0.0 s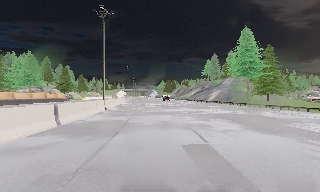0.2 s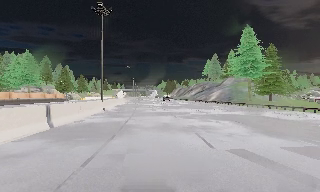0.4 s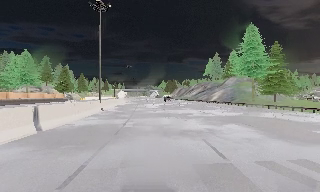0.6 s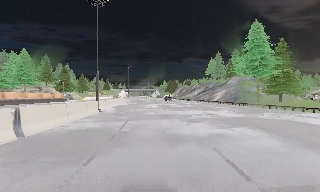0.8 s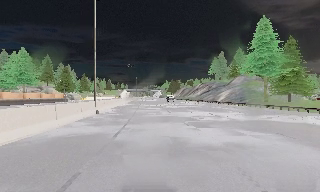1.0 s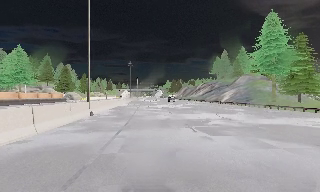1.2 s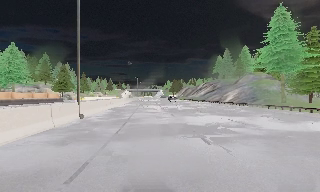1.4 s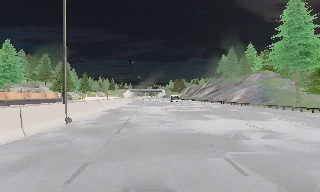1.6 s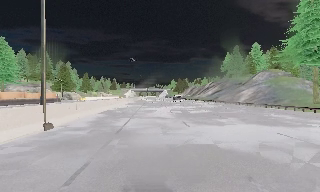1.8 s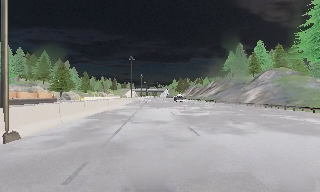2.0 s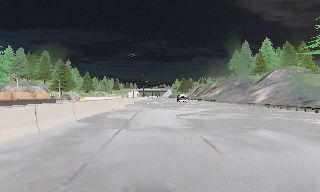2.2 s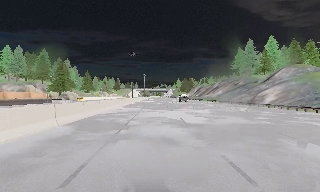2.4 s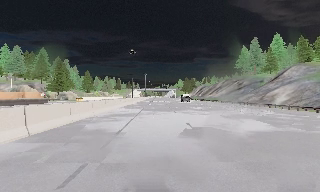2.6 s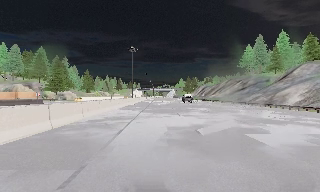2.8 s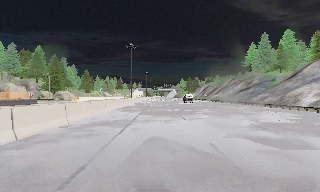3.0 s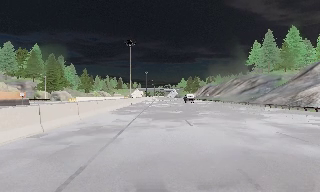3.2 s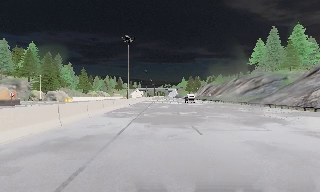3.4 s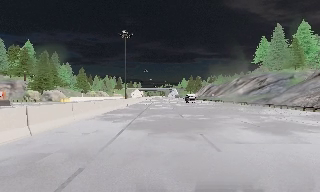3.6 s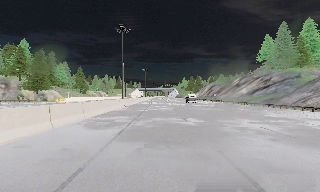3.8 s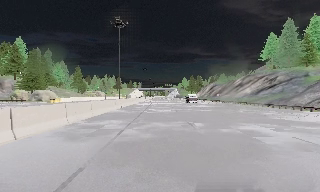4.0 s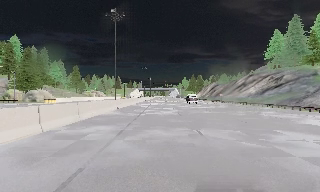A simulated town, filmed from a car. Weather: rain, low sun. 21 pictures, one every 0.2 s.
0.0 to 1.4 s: The camera travels forward, about 10 m, so what stands in front looms larger. It gains speed.
1.4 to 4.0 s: The camera travels forward, about 25 m, so what stands in front looms larger.
The film runs forward here.
